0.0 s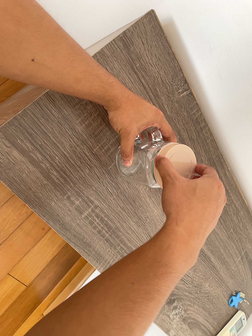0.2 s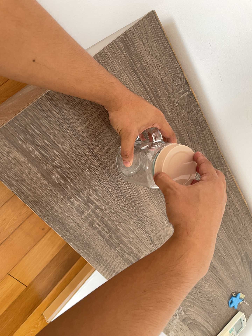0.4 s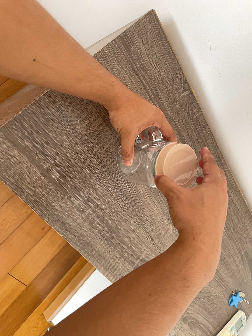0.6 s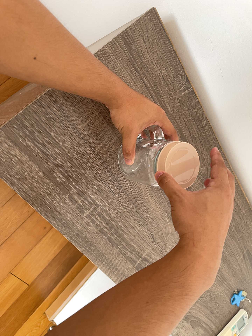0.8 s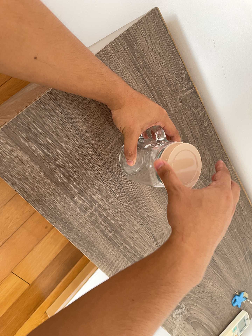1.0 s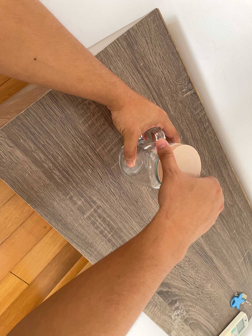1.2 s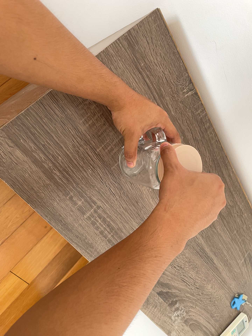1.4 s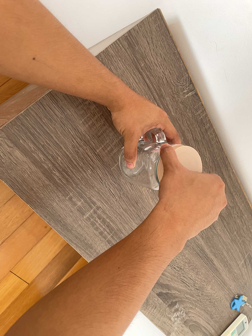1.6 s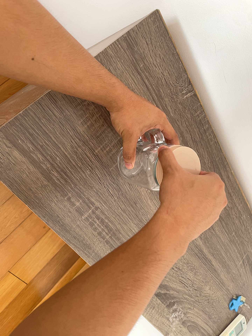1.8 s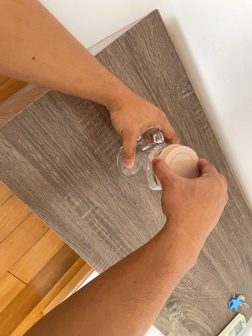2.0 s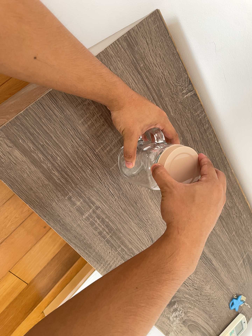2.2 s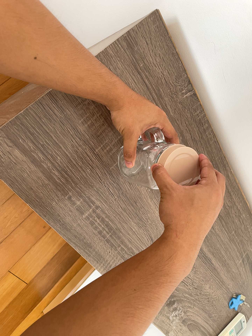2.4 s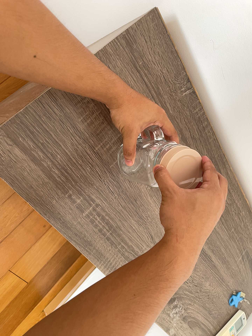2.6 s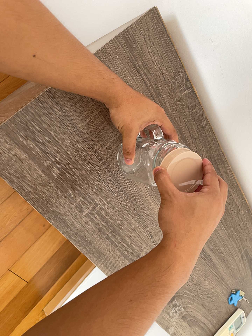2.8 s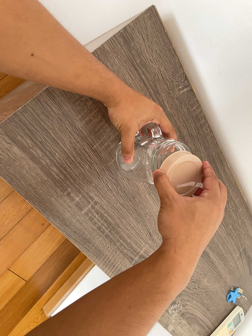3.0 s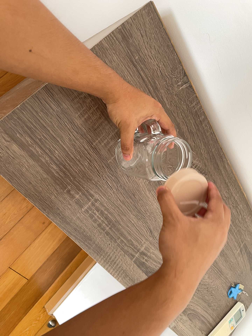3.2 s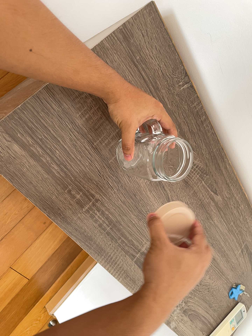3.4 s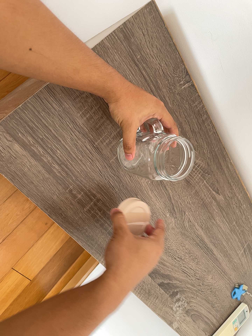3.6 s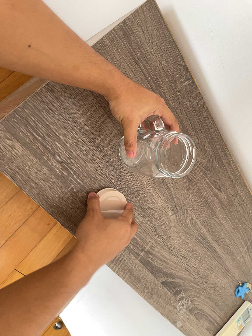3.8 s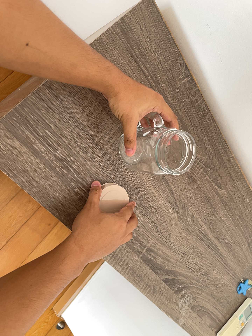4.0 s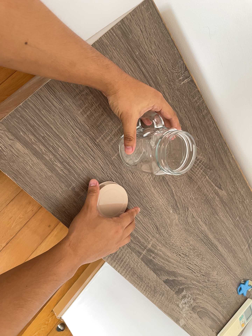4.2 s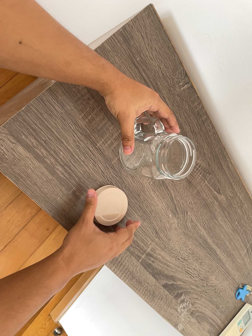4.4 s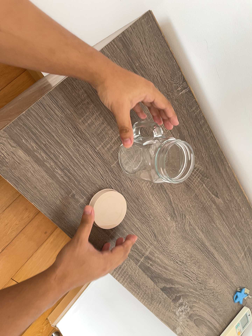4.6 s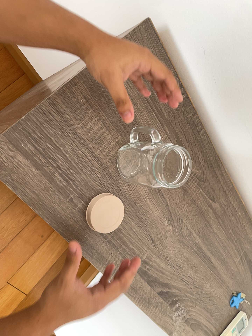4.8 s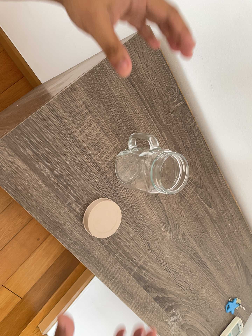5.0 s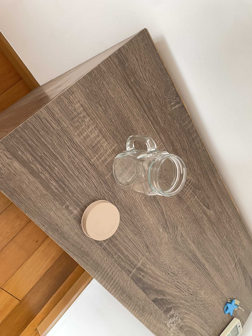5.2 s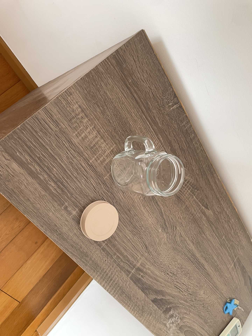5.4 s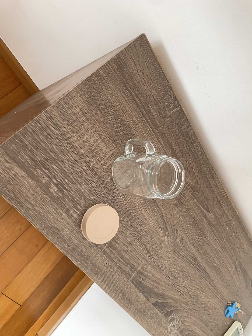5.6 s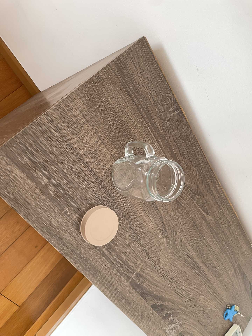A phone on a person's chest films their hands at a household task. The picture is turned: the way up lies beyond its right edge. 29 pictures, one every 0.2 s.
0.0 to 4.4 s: The camera shifts only a little, or ends up much as it began.
4.4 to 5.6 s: The camera shifts only a little, or ends up much as it began.
The film runs backward here.
